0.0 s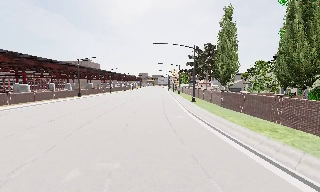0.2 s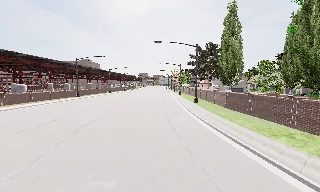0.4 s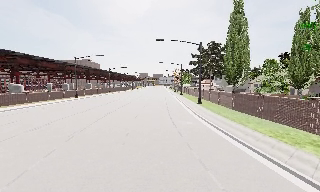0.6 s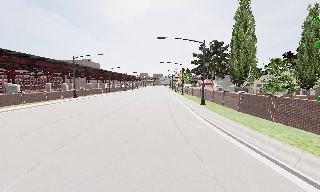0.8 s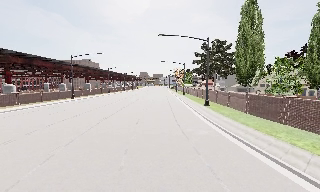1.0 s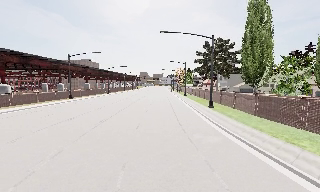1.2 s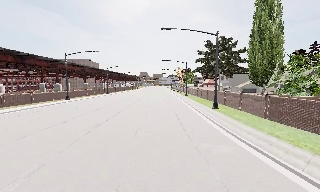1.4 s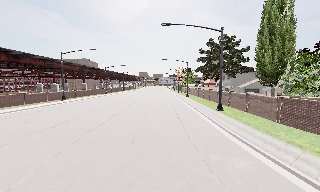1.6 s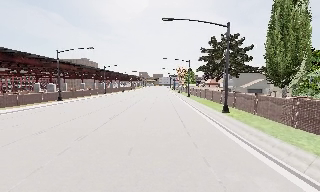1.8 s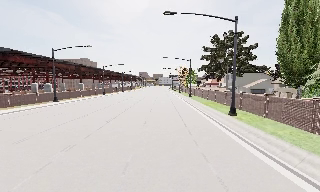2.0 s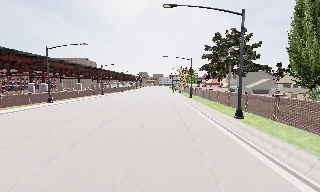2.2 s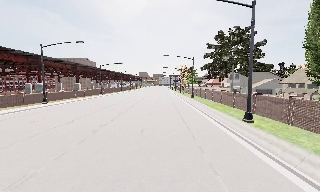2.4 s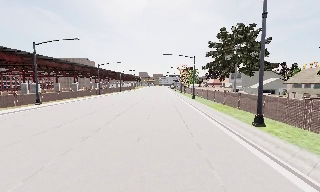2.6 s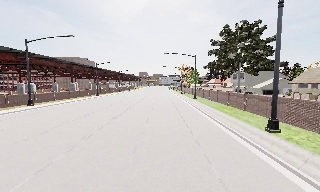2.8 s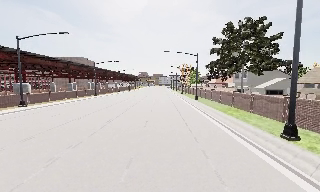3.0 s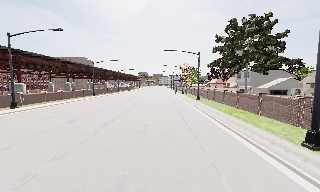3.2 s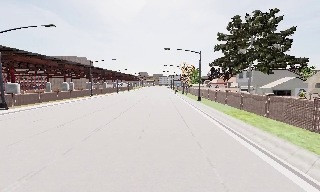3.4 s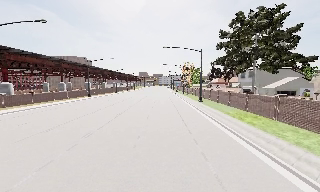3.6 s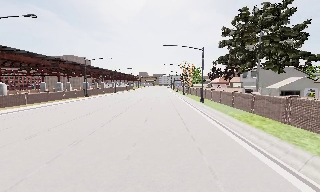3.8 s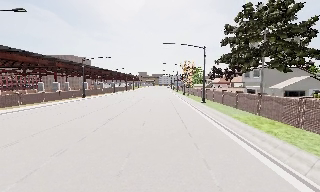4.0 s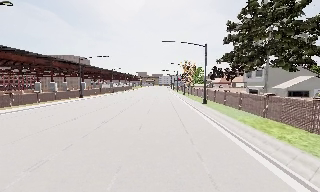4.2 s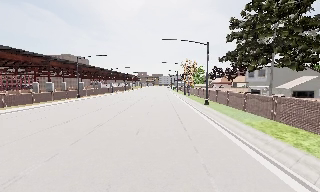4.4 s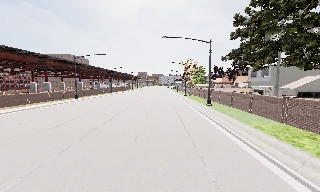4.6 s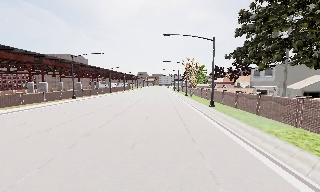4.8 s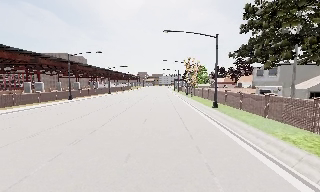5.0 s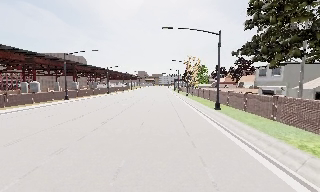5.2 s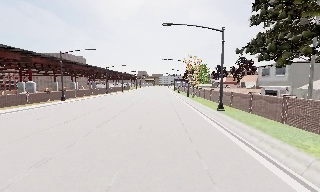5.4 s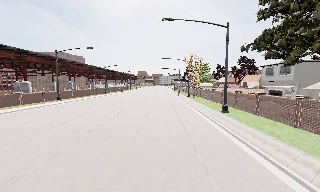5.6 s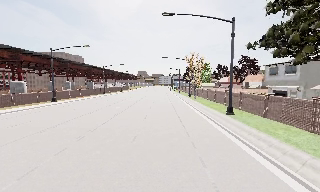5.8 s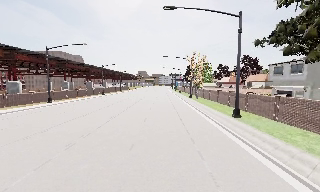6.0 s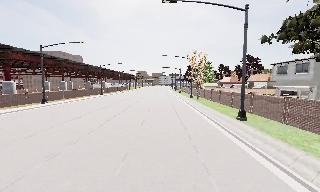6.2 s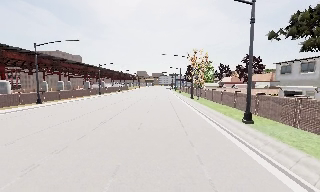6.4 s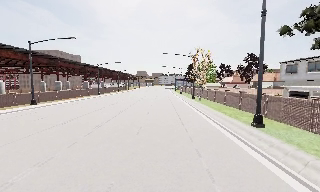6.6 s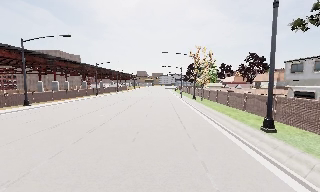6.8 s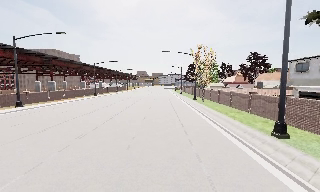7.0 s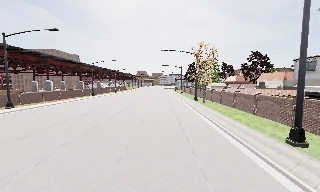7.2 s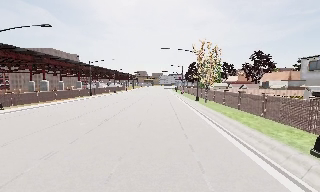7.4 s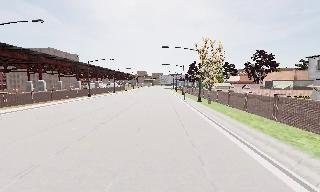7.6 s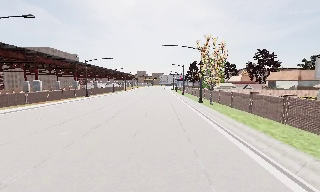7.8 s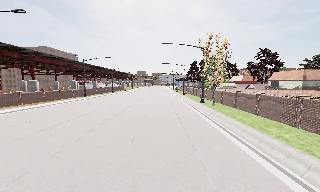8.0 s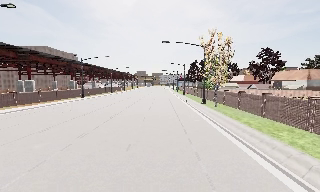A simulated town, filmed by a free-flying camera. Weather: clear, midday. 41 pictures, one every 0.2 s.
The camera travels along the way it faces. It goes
forward.
0.0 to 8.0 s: The camera travels forward, about 55 m, so what stands in front looms larger.
The film runs forward here.
